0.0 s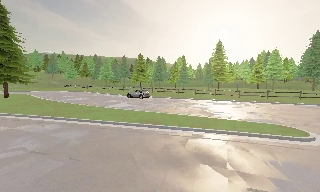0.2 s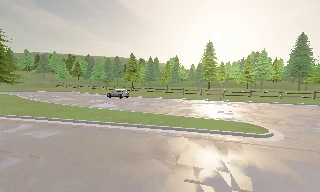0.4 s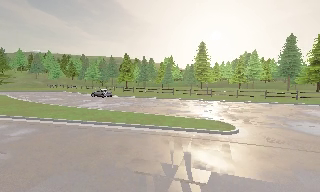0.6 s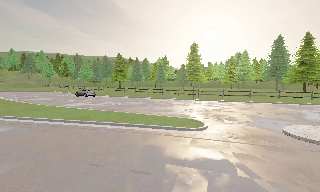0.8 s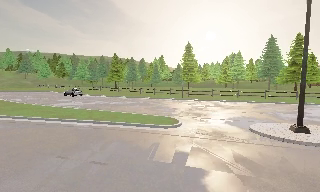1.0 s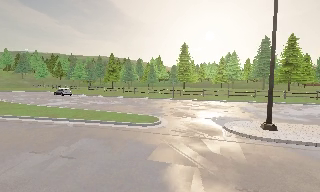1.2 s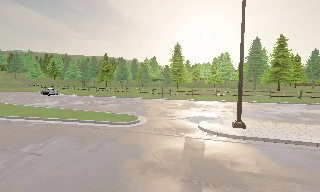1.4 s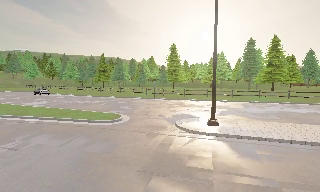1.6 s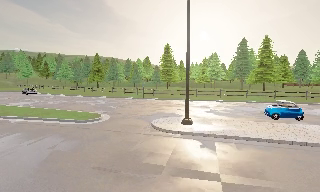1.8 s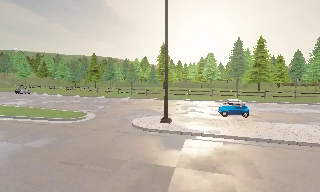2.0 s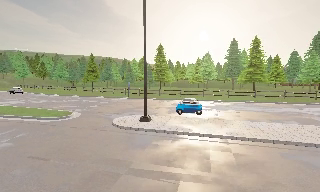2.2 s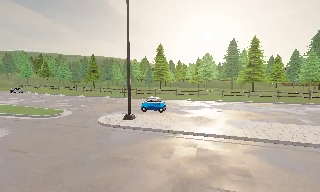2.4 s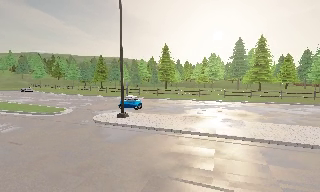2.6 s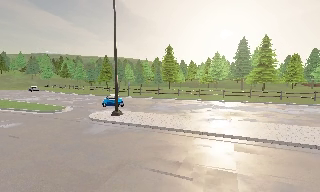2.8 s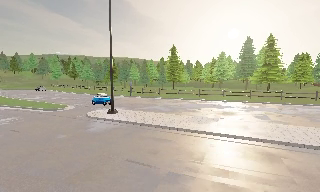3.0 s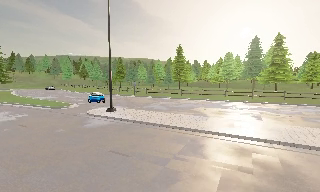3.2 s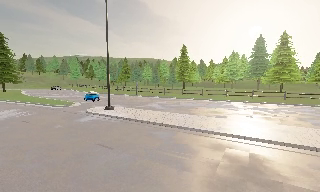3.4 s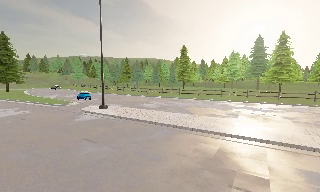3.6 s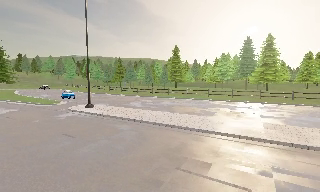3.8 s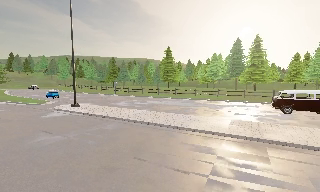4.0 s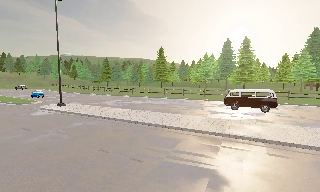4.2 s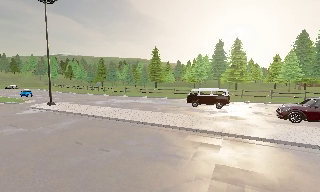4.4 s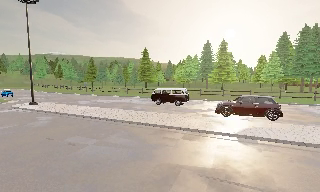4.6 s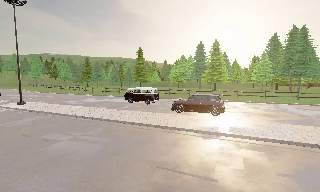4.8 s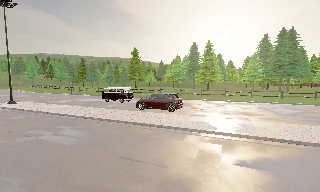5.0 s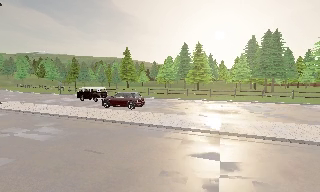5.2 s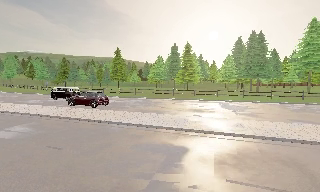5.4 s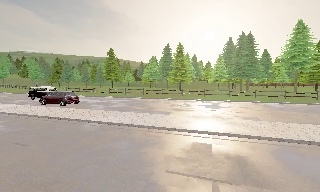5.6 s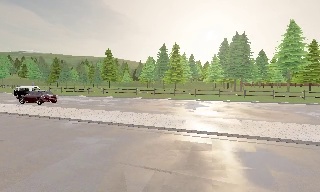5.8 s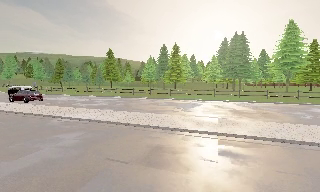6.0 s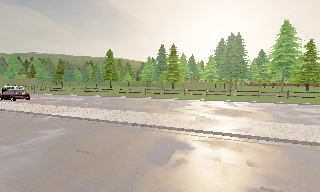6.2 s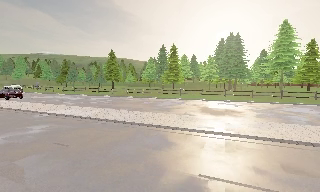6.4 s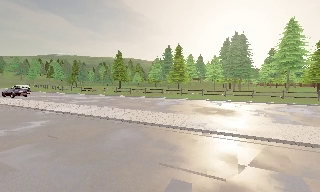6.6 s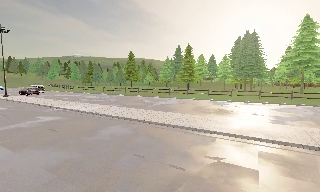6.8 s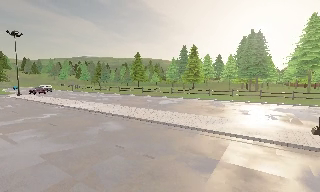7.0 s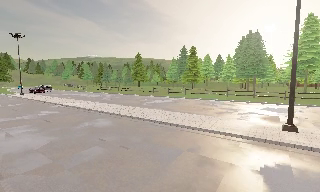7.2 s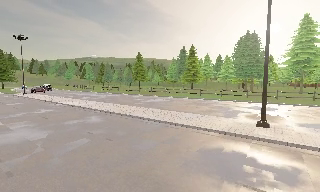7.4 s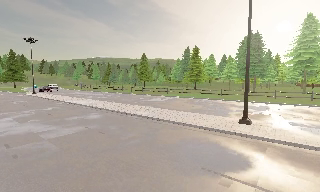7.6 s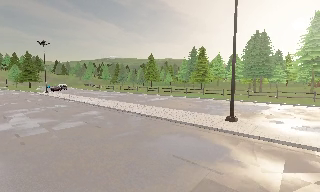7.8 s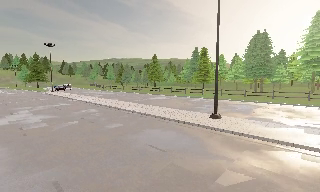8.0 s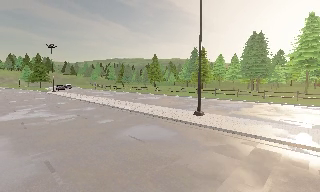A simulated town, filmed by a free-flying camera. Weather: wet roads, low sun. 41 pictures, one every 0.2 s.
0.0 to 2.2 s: The camera travels to its right, about 16 m, so close, fixed things drift to the left.
2.2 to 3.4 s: The camera pans to its left, which is counterclockwise from overhead, by about 15 degrees. It travels to its right and backward, about 8 m, so close, fixed things drift to the left.
3.4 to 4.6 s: The camera travels to its right and backward, about 9 m, so close, fixed things drift to the left.
4.6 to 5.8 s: The camera travels to its right, about 10 m, so close, fixed things drift to the left.
5.8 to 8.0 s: The camera pans to its left, which is counterclockwise from overhead, by about 25 degrees. It travels to its right and backward, about 17 m, so close, fixed things drift to the left.
The film runs forward here.
